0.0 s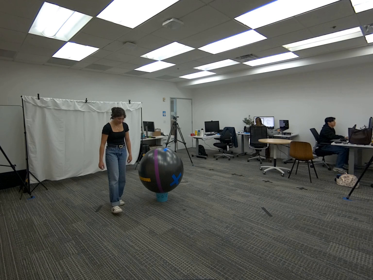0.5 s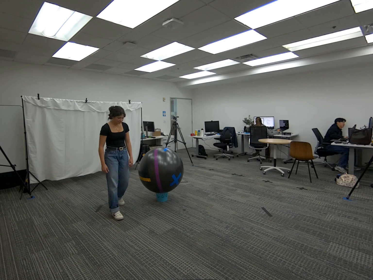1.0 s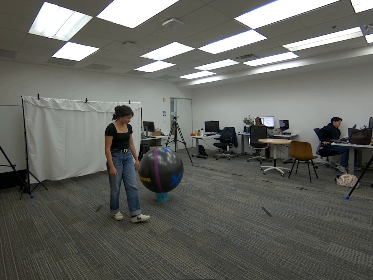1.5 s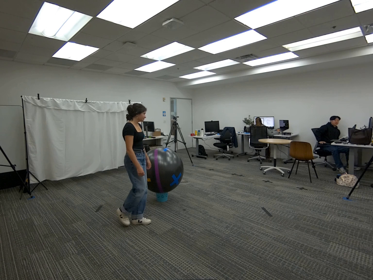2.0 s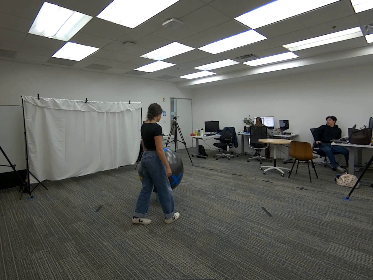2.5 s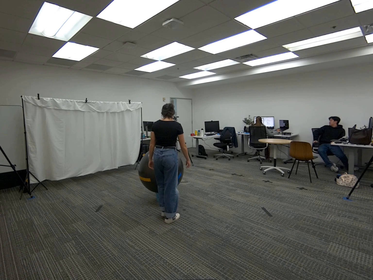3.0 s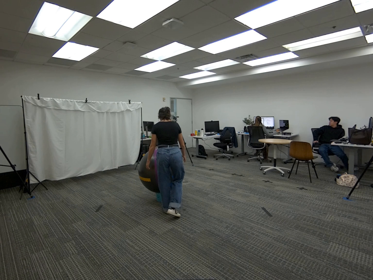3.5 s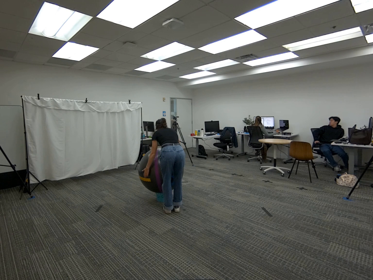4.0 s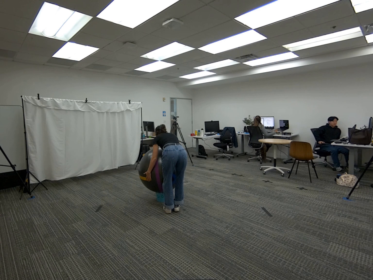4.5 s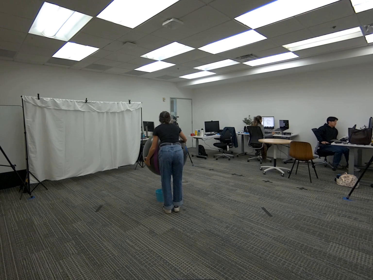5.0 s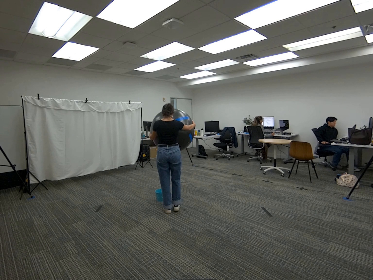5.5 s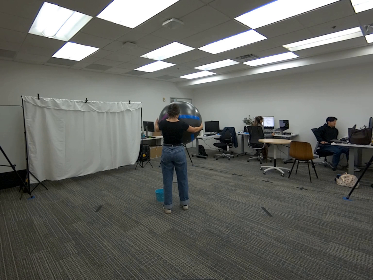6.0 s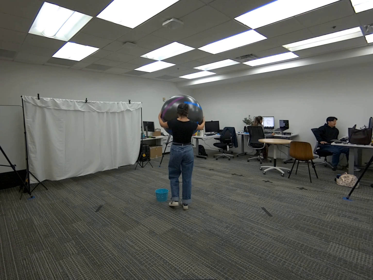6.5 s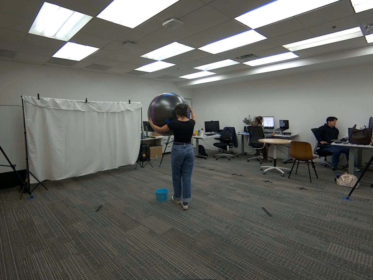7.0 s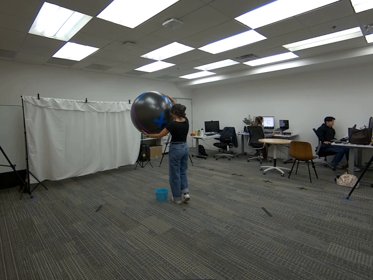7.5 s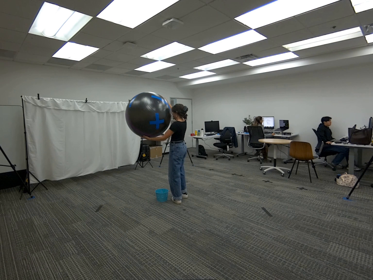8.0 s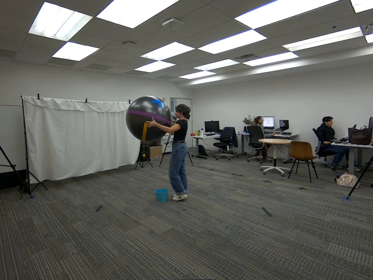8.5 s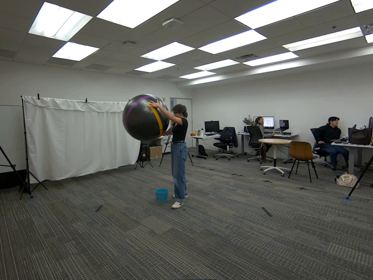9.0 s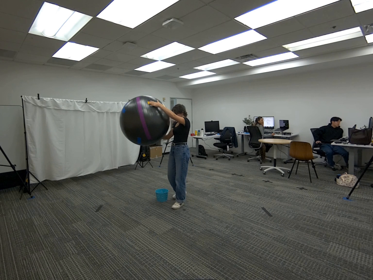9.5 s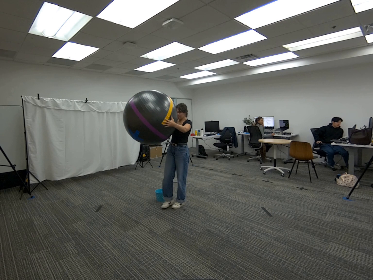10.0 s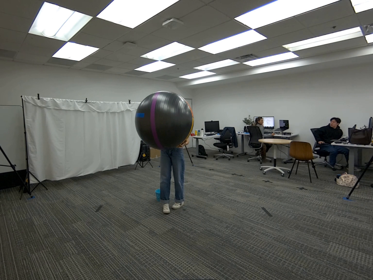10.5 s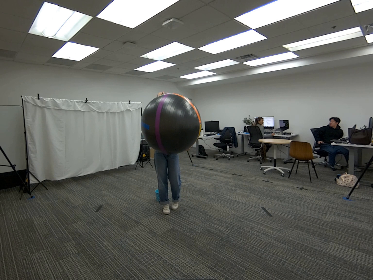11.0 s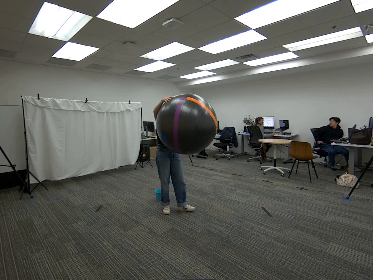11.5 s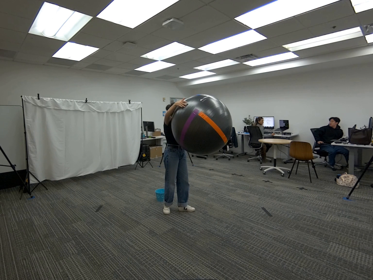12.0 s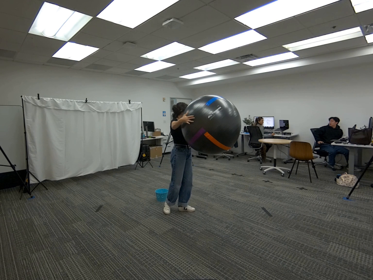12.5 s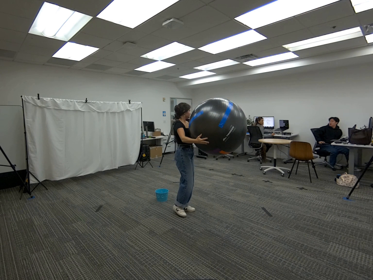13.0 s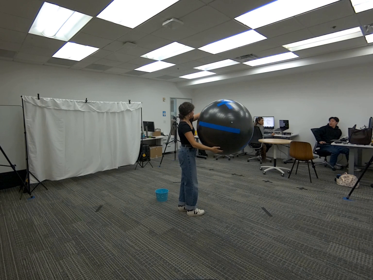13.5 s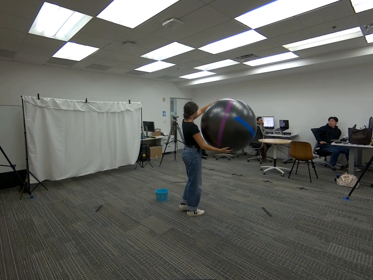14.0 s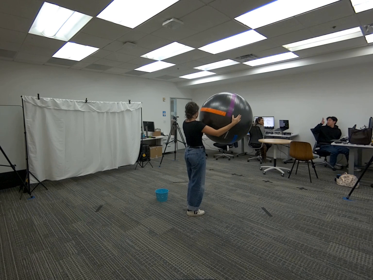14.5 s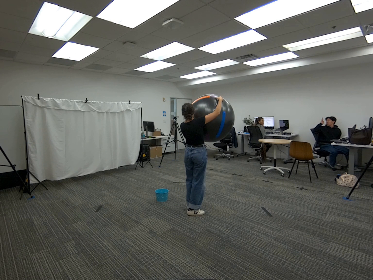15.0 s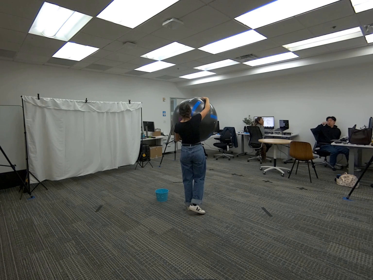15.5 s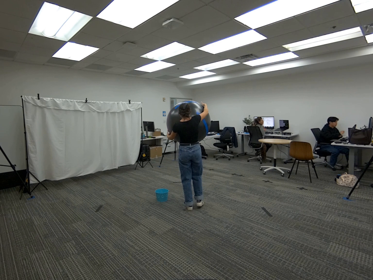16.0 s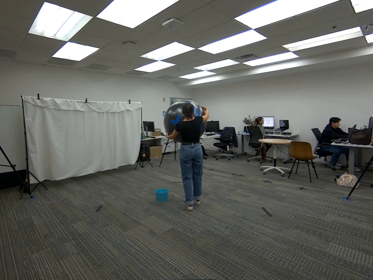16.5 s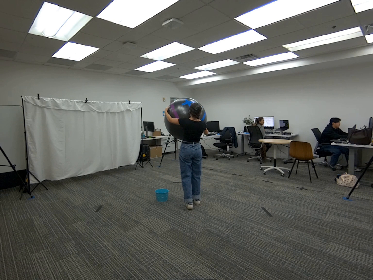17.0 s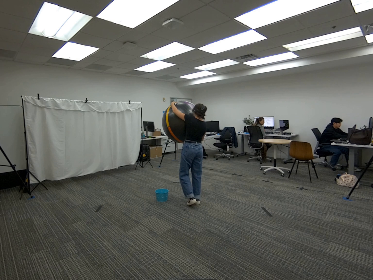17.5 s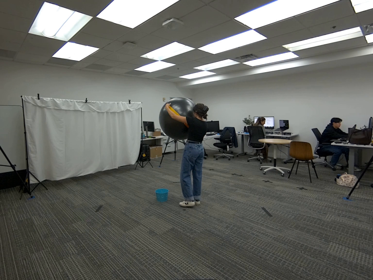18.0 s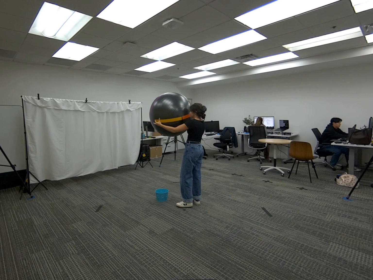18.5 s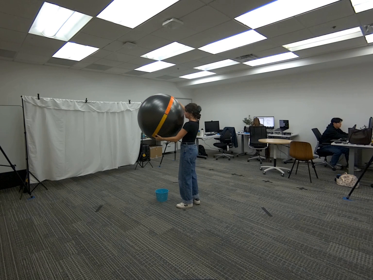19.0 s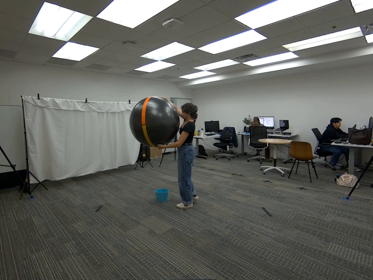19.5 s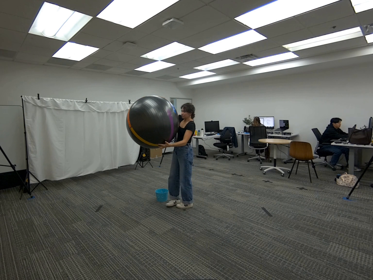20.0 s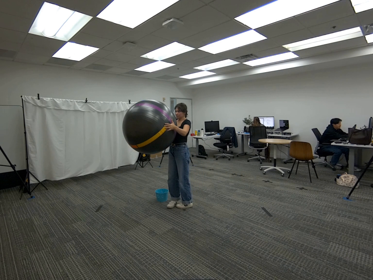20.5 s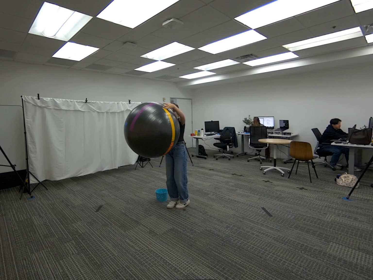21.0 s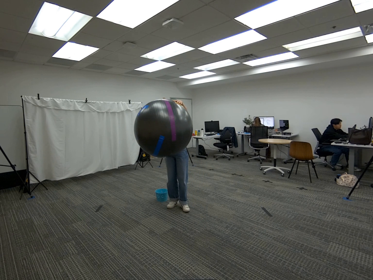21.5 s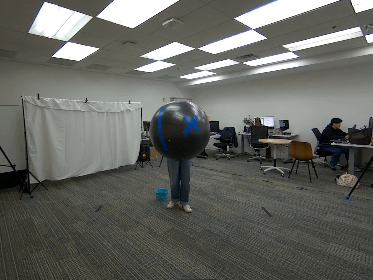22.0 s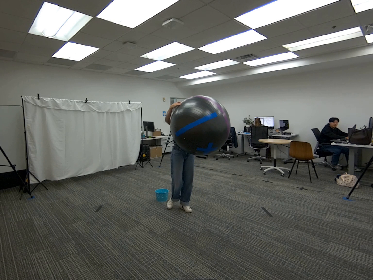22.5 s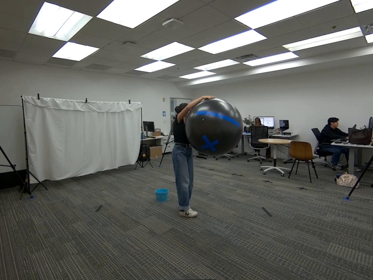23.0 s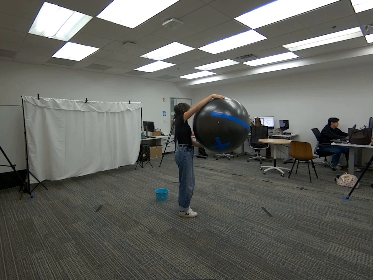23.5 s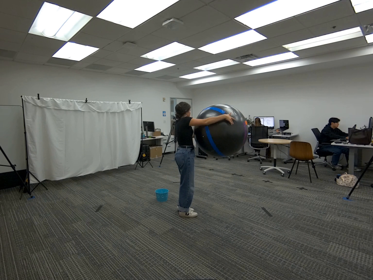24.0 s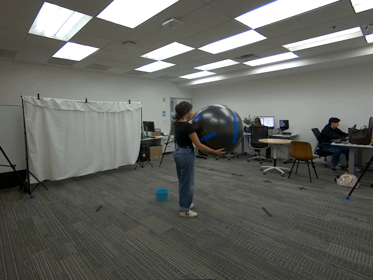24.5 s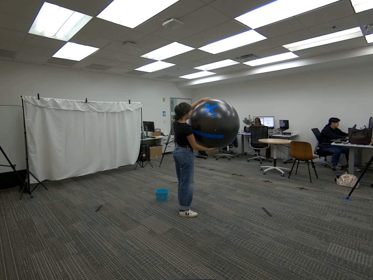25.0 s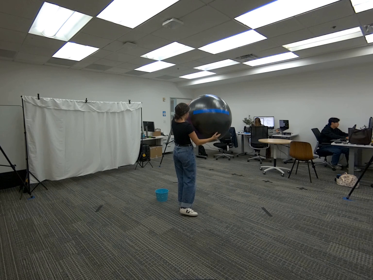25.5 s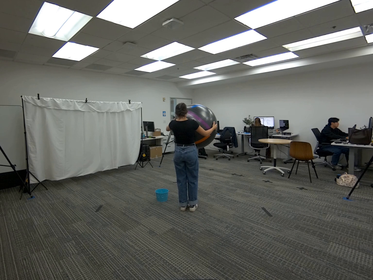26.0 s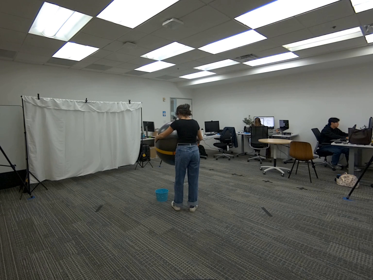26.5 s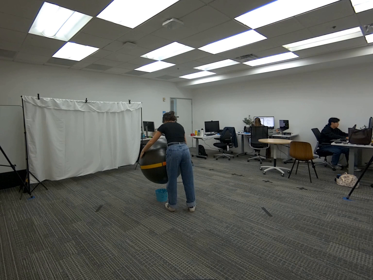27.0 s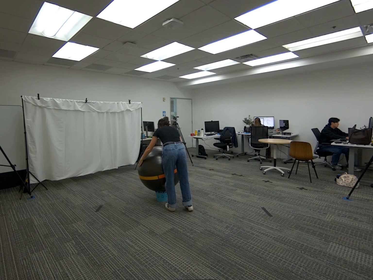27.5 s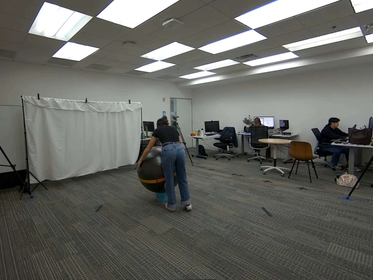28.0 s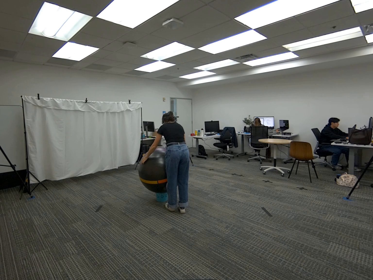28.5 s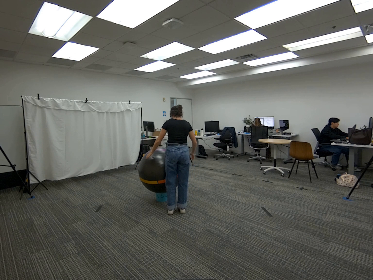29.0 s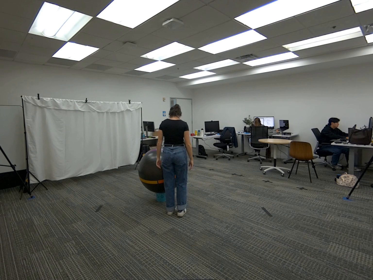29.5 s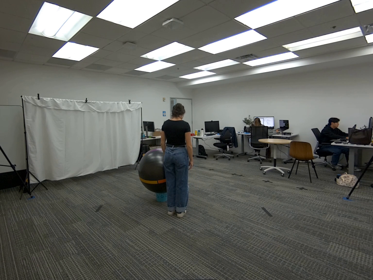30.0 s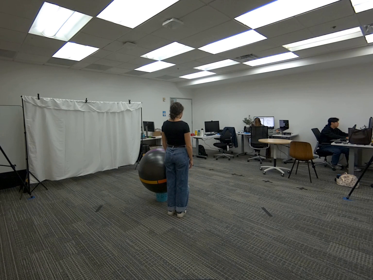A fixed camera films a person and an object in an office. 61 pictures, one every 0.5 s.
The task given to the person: Walk over to the yoga ball and pick up using both hands. Rotate the yoga ball and your body to have each camera get a visual of the yoga ball. Place ball on ground when finished.
